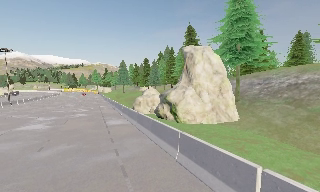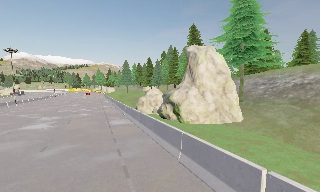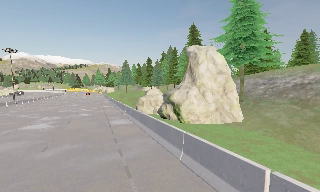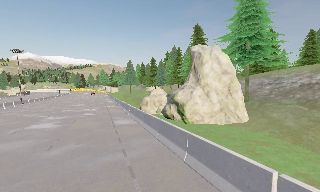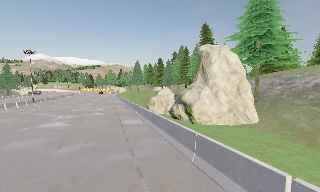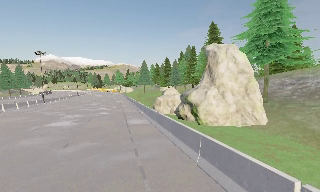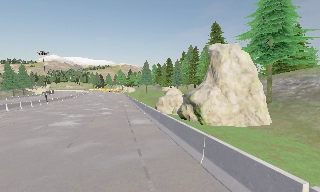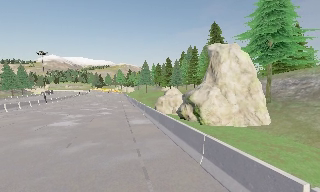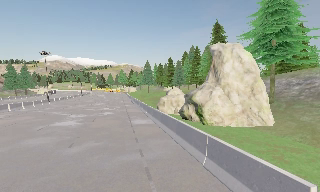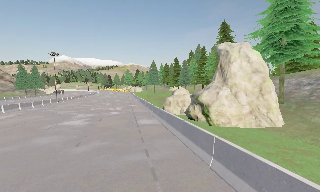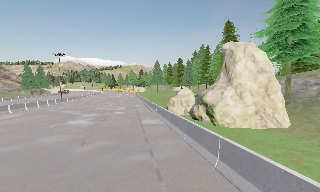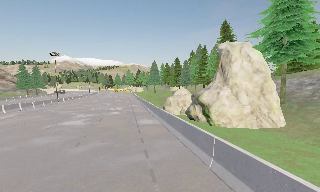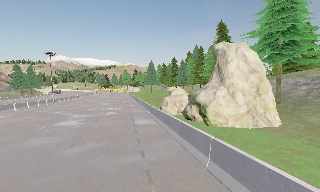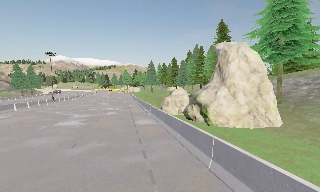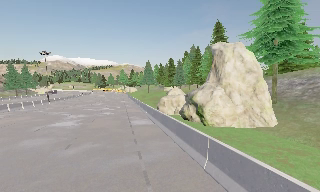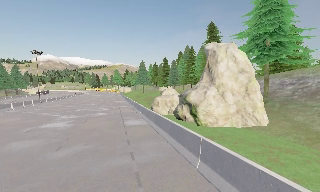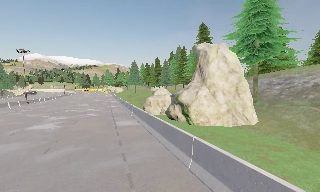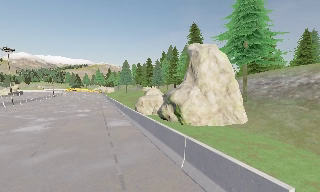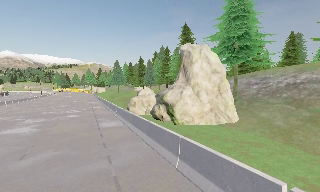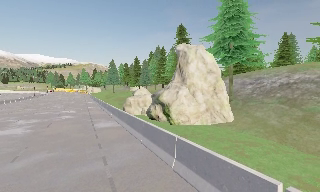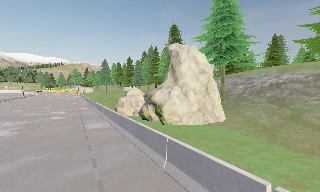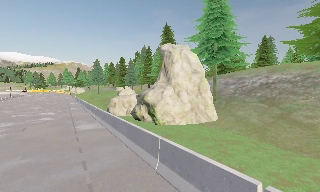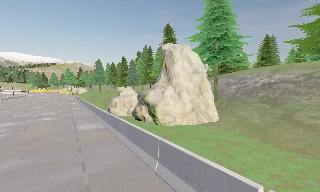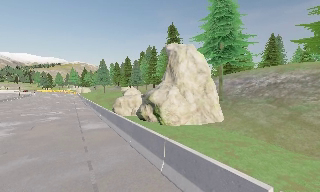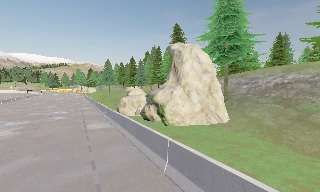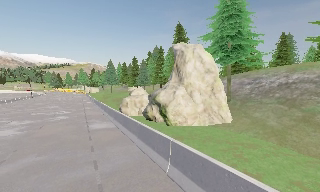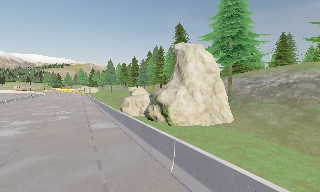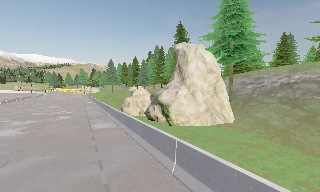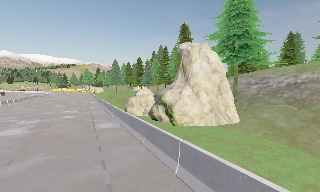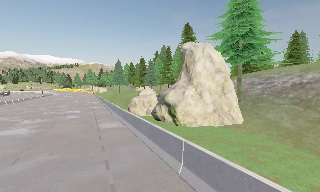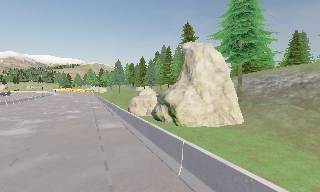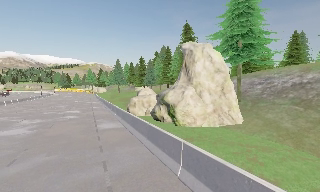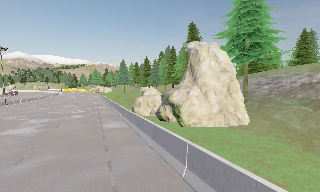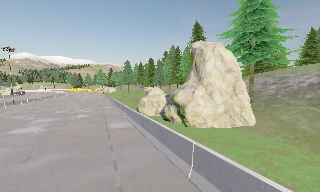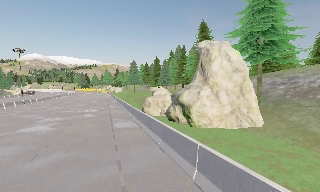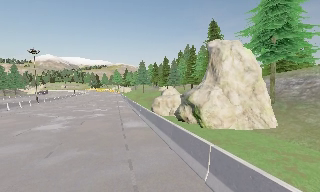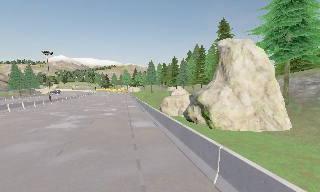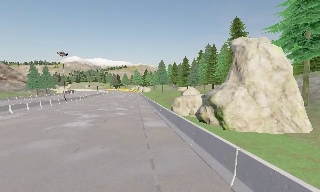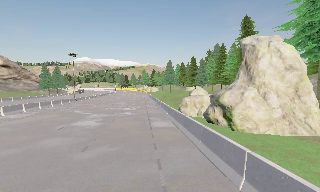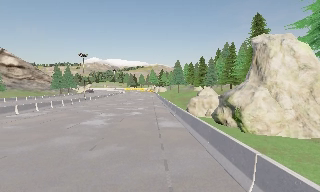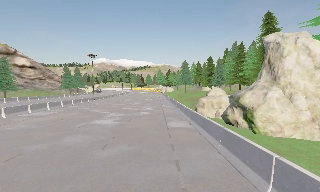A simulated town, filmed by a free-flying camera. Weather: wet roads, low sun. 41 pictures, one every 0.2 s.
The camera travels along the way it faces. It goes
forward.
0.0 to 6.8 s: The camera travels forward, about 1.5 m, so what stands in front looms larger.
6.8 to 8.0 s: The camera swings to its left by about 20 degrees, and the scene slides to the right.
The film runs forward here.
